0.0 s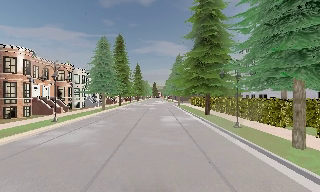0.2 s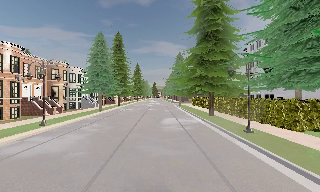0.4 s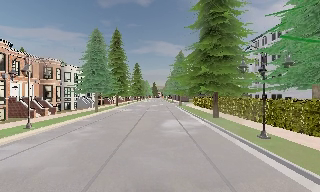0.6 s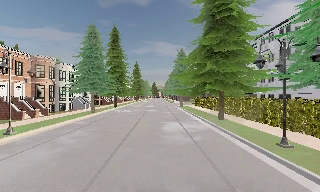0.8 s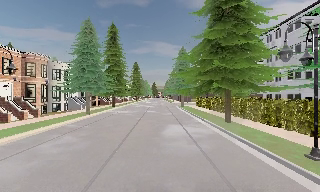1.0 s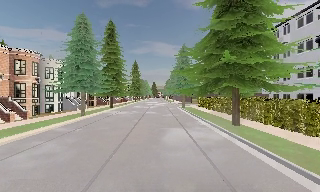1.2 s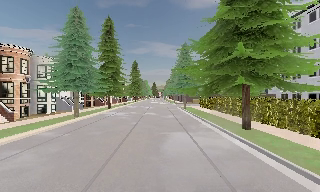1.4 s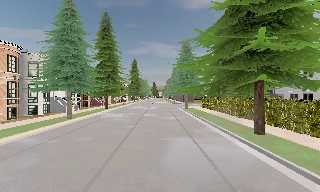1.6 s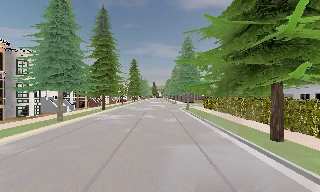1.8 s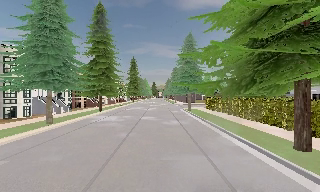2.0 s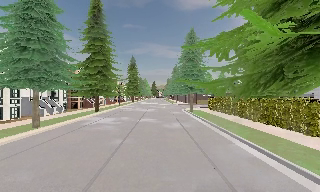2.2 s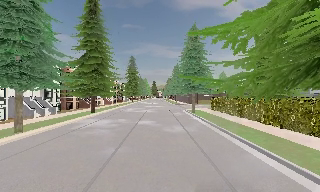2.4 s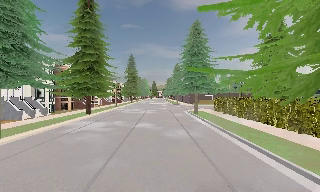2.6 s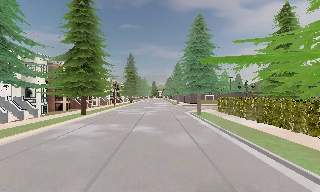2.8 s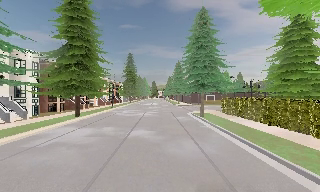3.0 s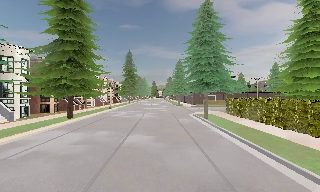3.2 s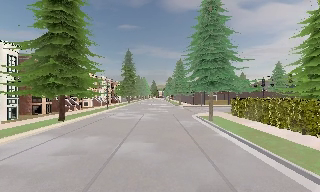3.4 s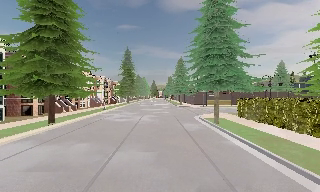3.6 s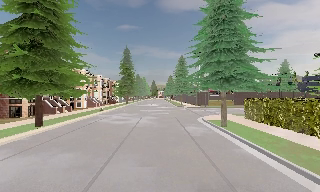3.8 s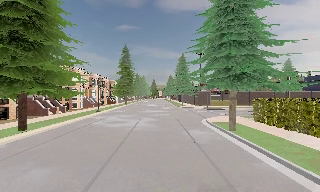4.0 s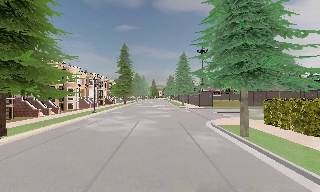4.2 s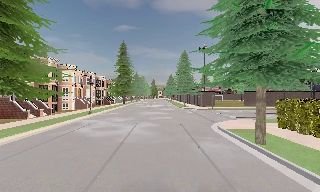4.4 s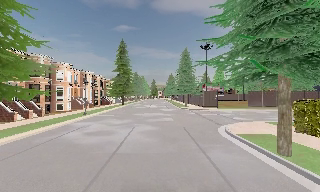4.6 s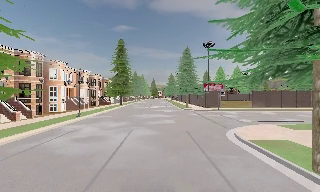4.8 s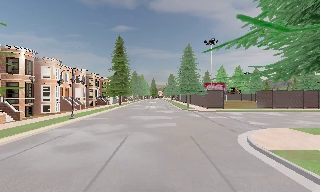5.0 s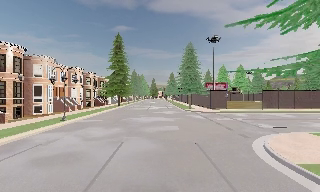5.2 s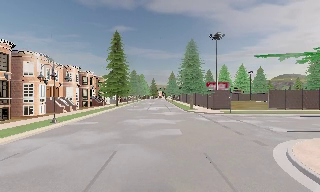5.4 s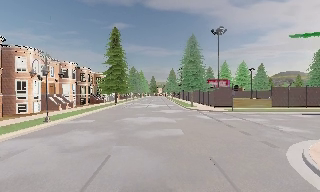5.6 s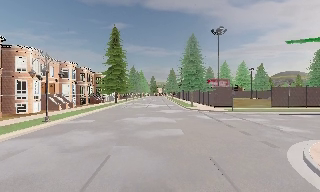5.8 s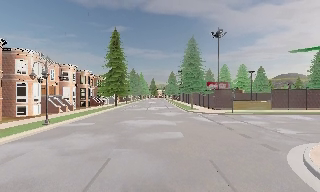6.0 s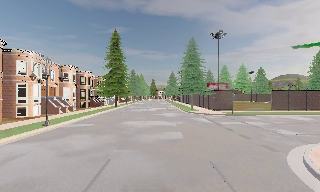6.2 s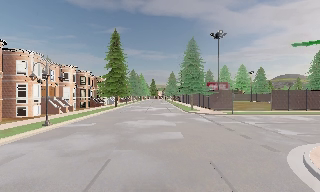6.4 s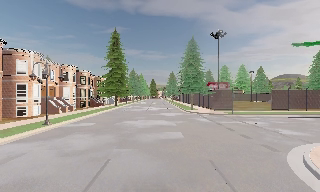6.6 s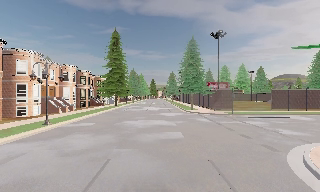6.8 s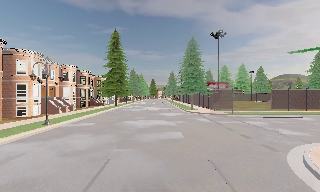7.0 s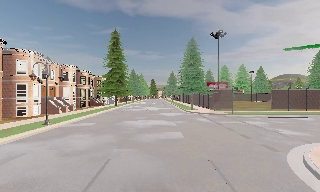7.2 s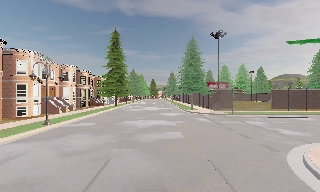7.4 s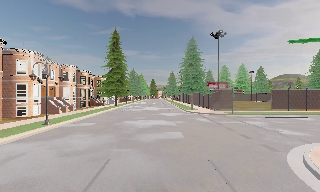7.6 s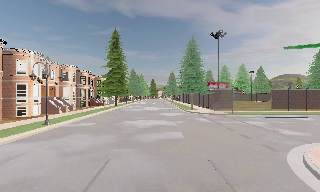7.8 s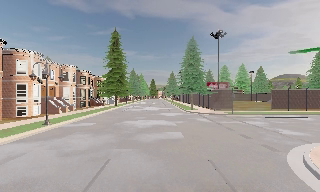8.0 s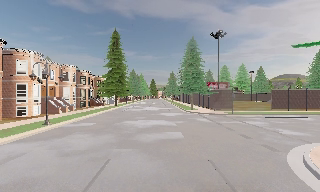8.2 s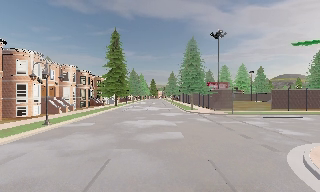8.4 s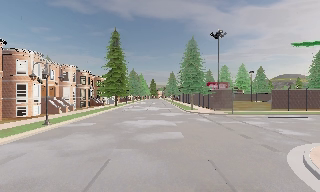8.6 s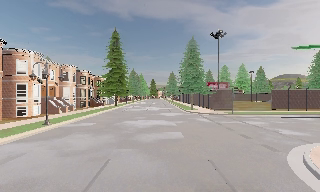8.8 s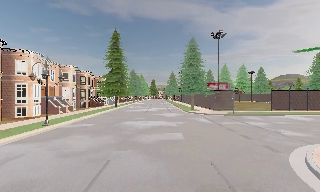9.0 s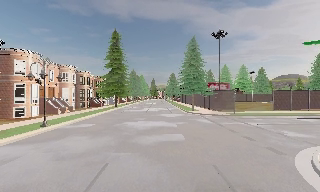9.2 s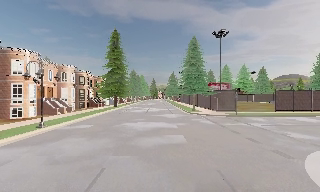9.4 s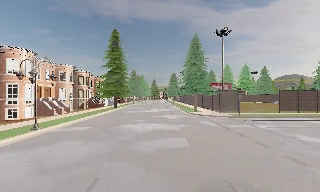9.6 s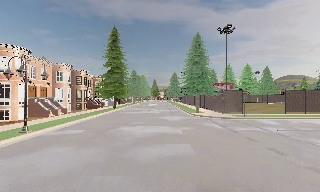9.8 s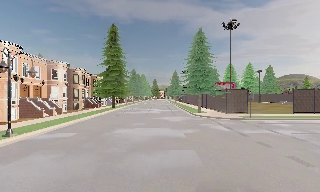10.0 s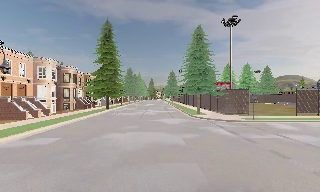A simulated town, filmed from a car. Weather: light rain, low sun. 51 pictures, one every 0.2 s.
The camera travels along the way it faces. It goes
forward.
0.0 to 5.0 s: The camera travels forward, about 35 m, so what stands in front looms larger.
5.0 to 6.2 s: The camera travels forward, about 2 m, so what stands in front looms larger. It loses speed.
6.2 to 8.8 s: The camera keeps its place and its aim.
8.8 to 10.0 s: The camera travels forward, about 4.5 m, so what stands in front looms larger. It gains speed.
The film runs forward here.
